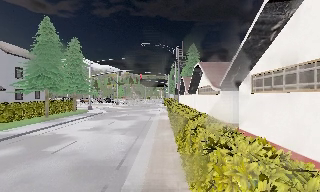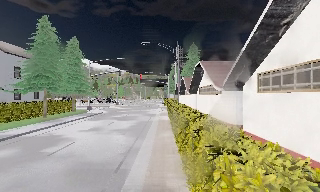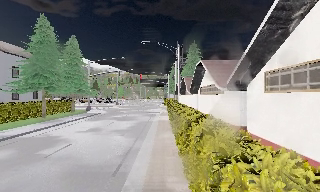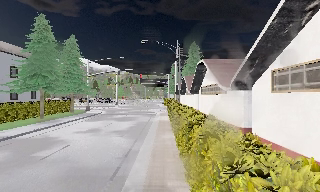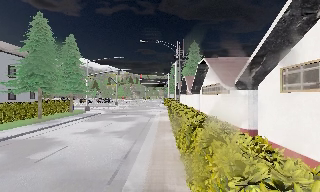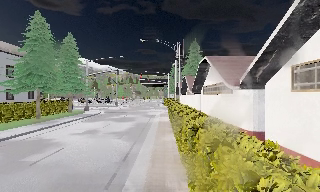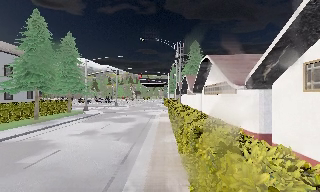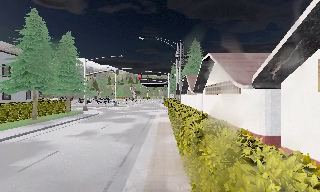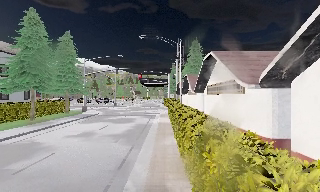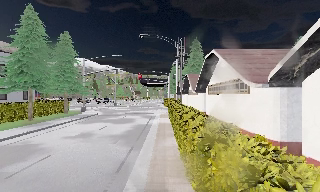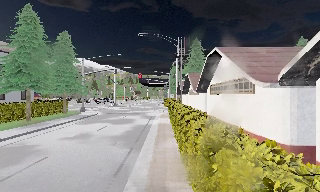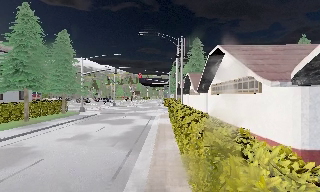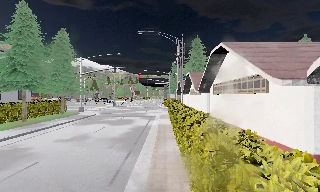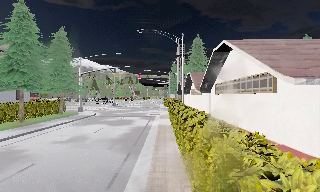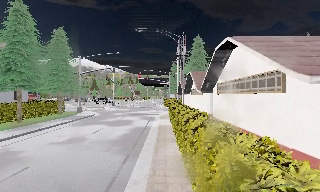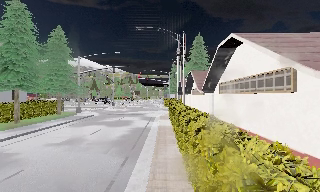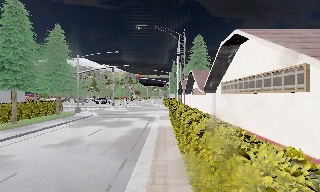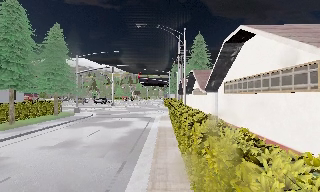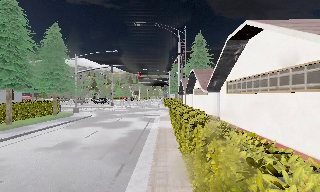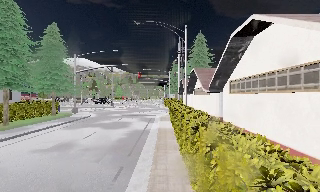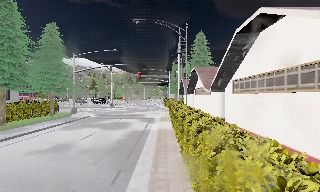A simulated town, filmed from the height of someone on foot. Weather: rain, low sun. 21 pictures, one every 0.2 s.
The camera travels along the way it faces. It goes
forward.
0.0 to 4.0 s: The camera travels forward, about 5 m, so what stands in front looms larger.
The film runs forward here.
